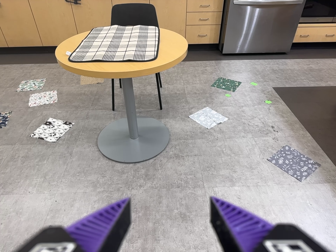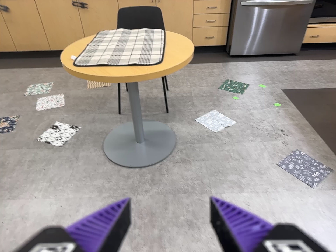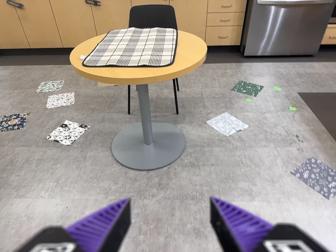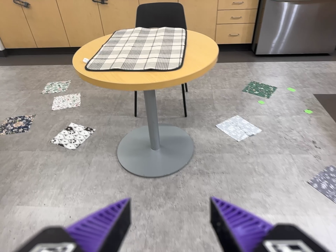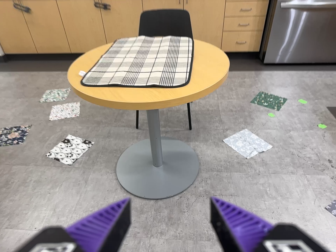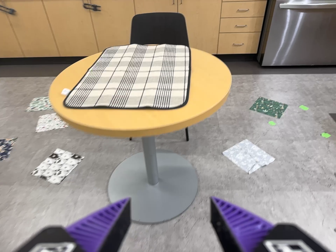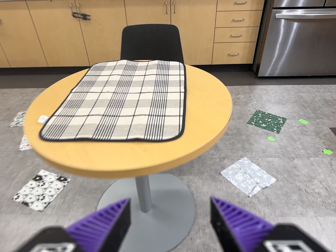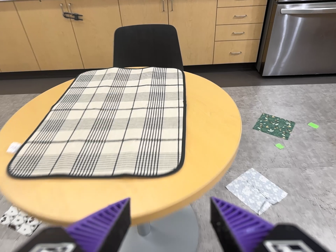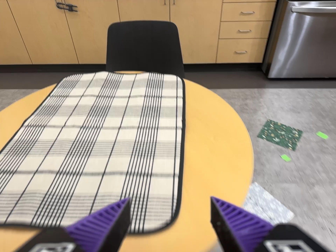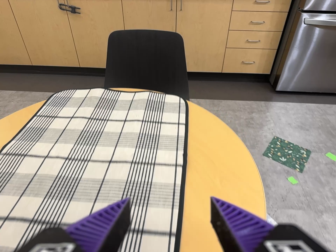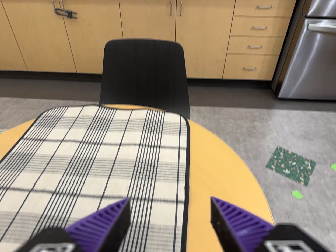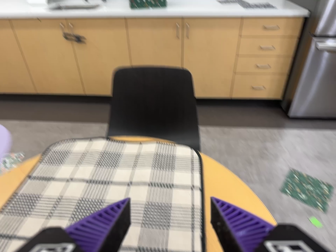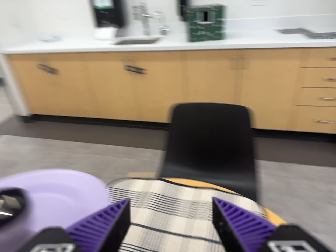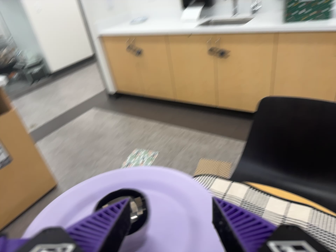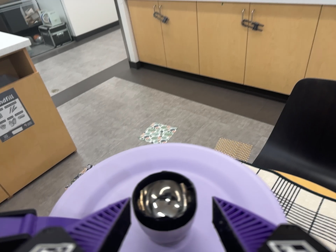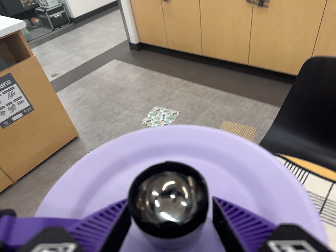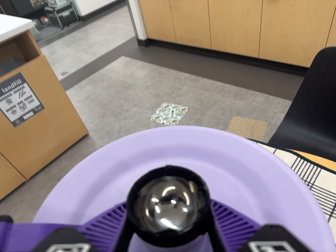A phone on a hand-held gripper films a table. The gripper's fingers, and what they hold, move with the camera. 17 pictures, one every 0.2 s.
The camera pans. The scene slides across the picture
to the right.
0.0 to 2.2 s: The camera travels forward and toward the top of its view, about 120 cm, so what stands in front looms larger.
2.2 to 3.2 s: The camera swings to its left by about 35 degrees, and the scene slides to the right. It travels forward, toward the top of its view and to its left, about 20 cm. Its aim tips toward the bottom of its view by about 10 degrees. It rolls about its line of sight by about 10 degrees, and the scene rotates clockwise.
The film runs forward here.
